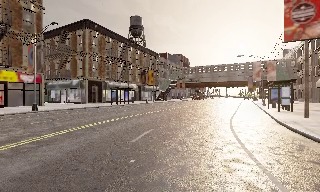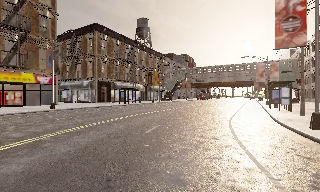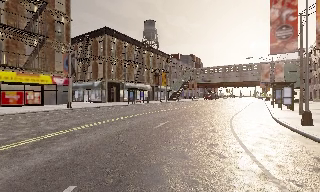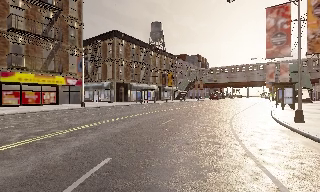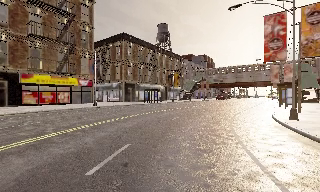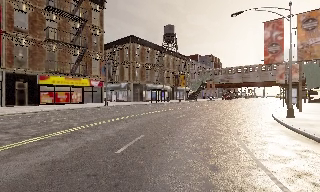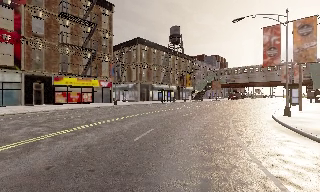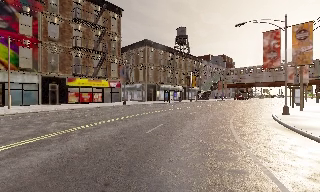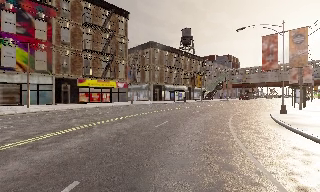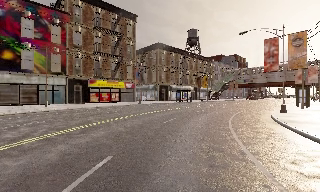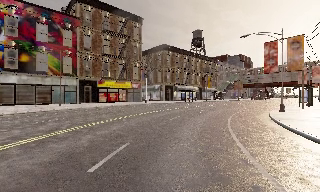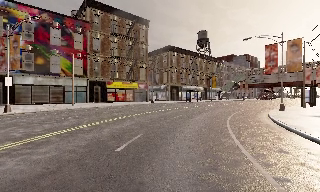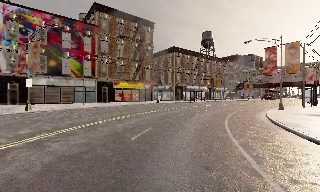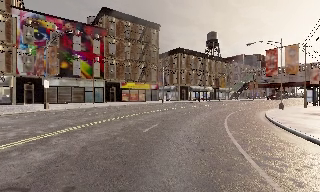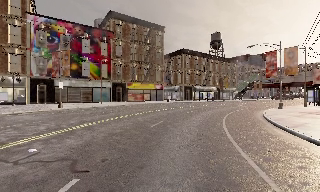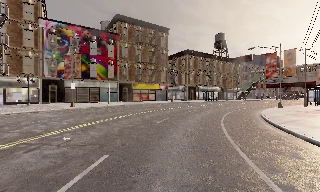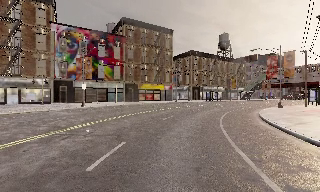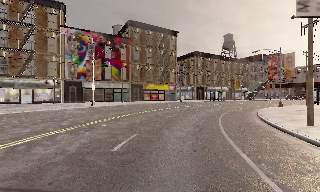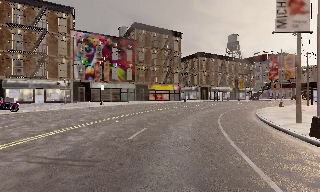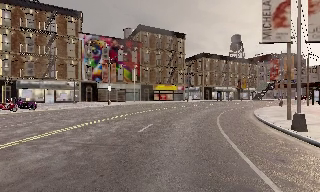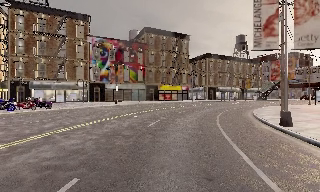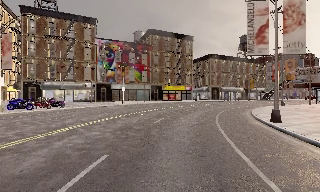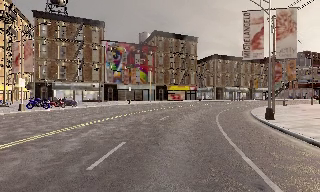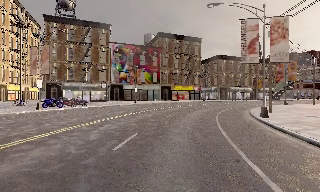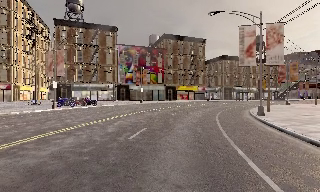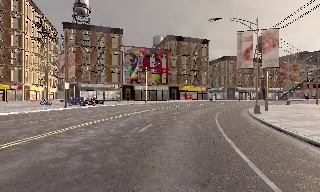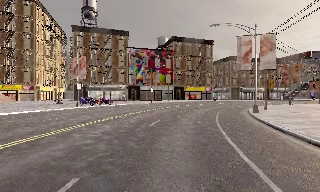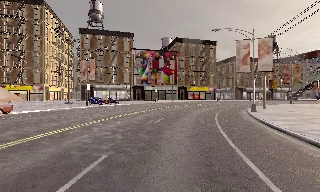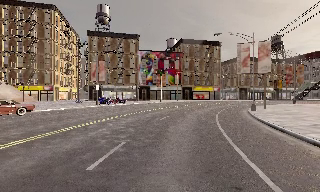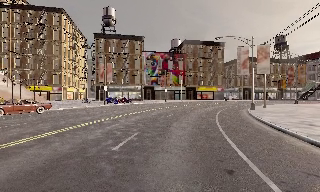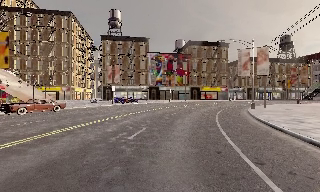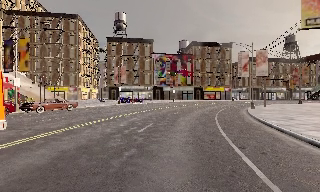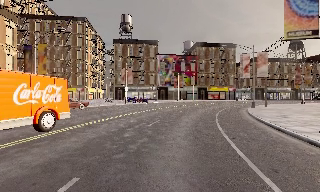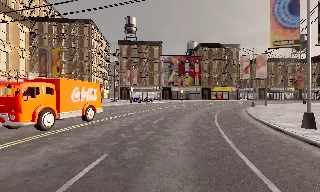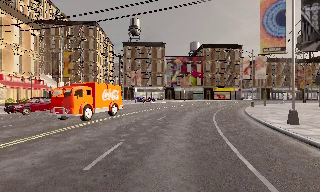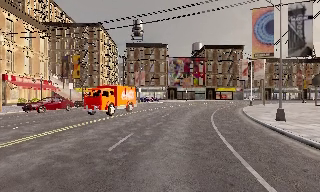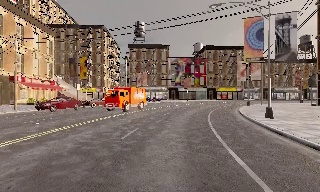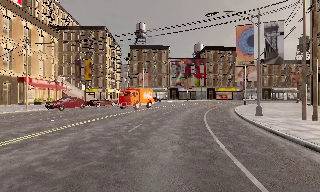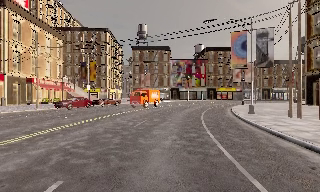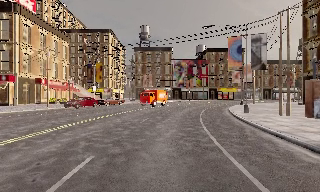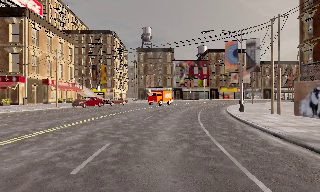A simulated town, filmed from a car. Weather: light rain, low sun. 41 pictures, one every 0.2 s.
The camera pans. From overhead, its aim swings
counterclockwise.
The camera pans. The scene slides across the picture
to the right.
0.0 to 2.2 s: The scene slides to the right, as the camera pans about 25 degrees to its left. It travels backward, about 13 m, so what stands in front gets smaller.
2.2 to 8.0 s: The camera pans to its left, which is counterclockwise from overhead, by about 40 degrees. It travels backward, about 35 m.
The film runs backward here.
